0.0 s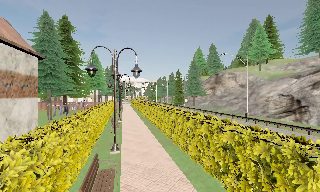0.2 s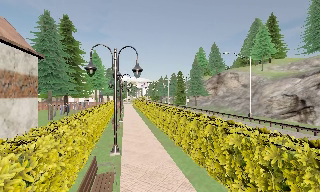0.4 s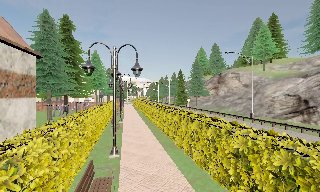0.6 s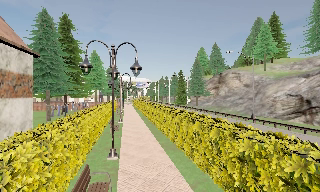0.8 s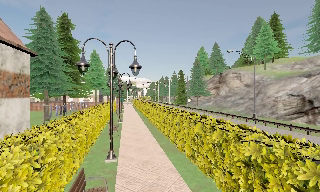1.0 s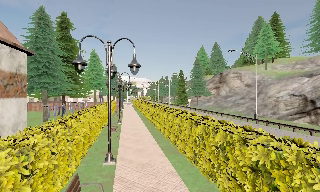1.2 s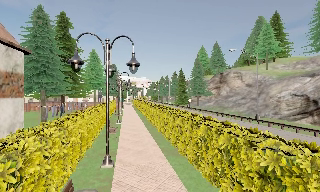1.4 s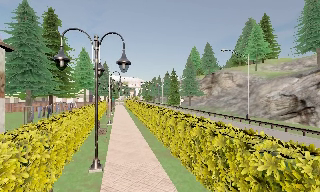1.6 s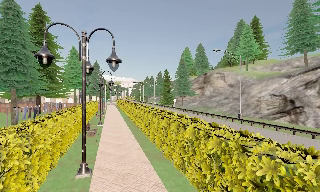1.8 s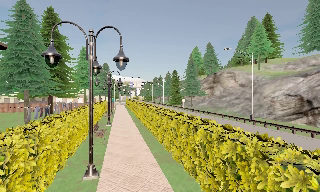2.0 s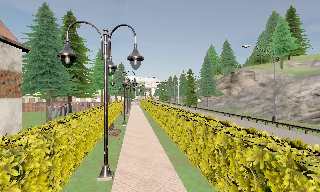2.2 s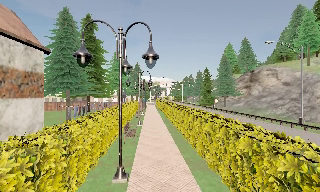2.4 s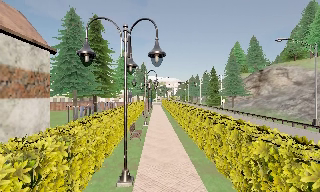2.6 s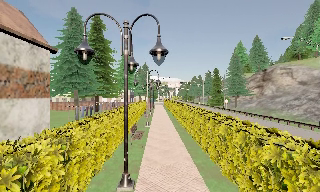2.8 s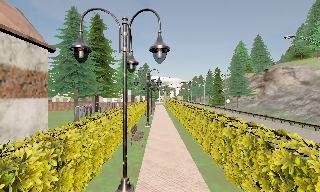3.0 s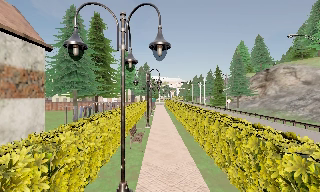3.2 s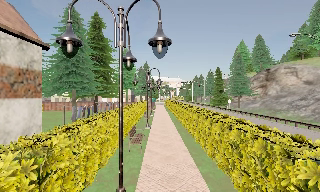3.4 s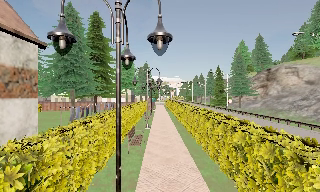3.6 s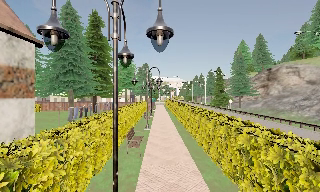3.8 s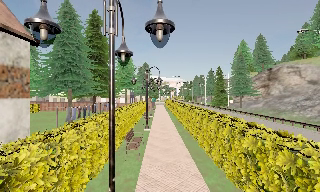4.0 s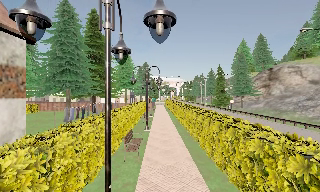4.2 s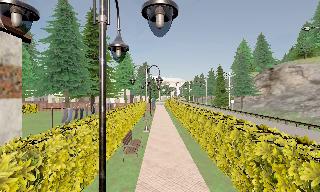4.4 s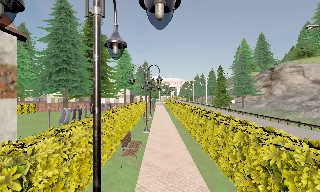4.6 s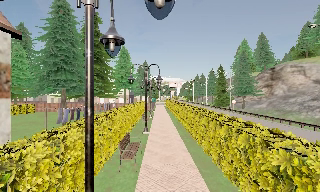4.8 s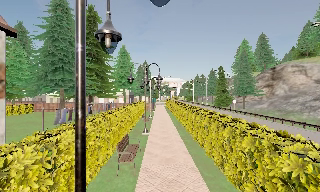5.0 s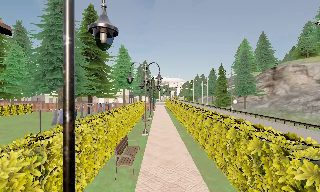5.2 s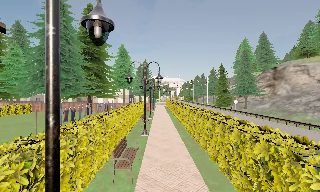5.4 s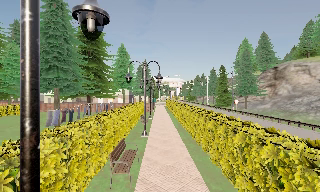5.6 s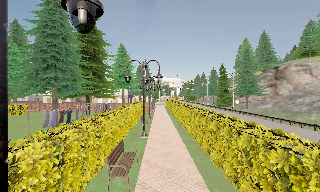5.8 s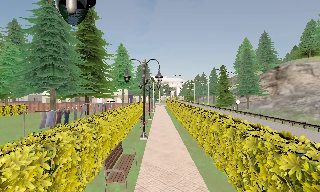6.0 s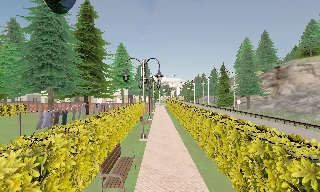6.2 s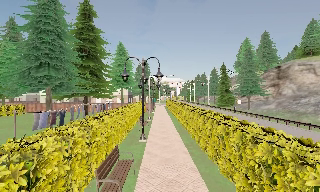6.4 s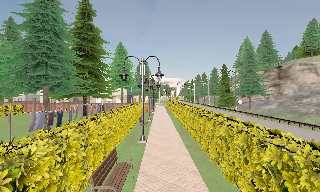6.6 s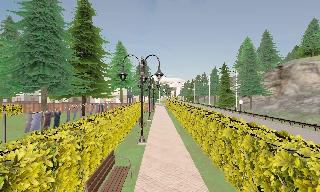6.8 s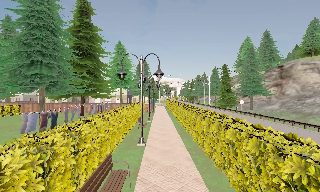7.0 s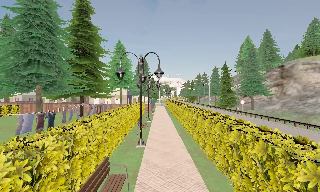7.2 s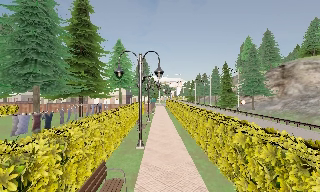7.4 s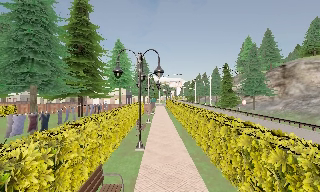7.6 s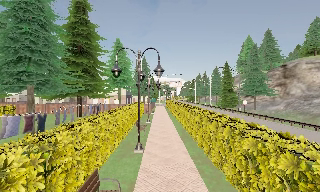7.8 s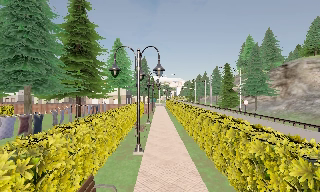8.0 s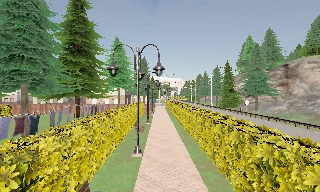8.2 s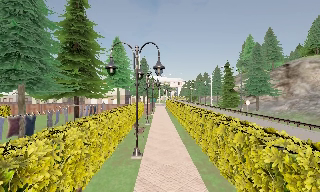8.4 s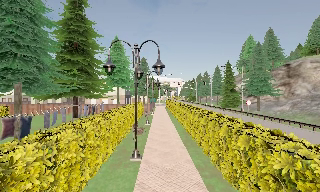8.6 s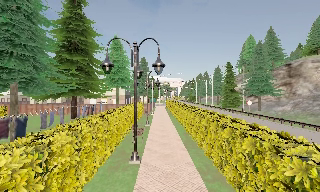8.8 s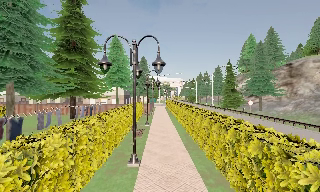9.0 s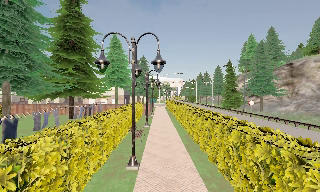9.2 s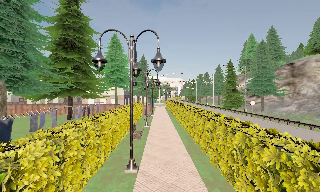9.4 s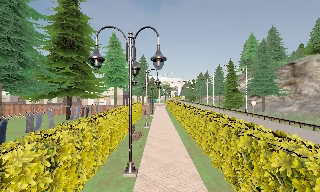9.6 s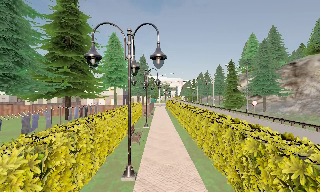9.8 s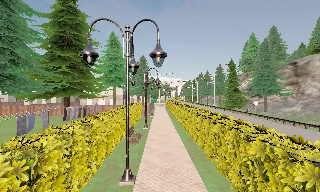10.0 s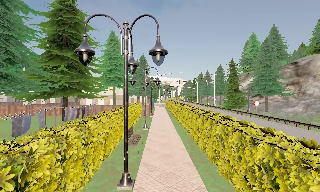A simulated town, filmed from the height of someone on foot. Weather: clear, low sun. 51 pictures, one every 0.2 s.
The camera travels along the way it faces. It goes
forward.
0.0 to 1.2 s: The camera travels forward, about 1.5 m, so what stands in front looms larger.
1.2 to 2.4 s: The camera pans to its left, which is counterclockwise from overhead, by about 10 degrees. It travels forward, about 1.5 m, so what stands in front looms larger.
2.4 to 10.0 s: The camera travels forward, about 9 m, so what stands in front looms larger.
The film runs forward here.
